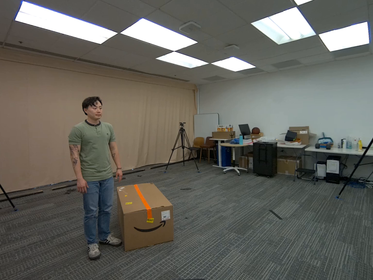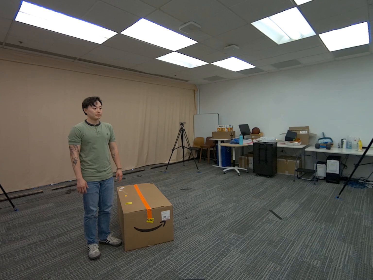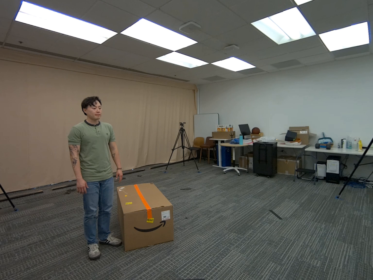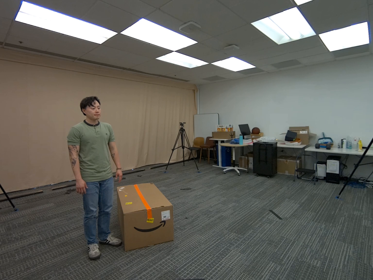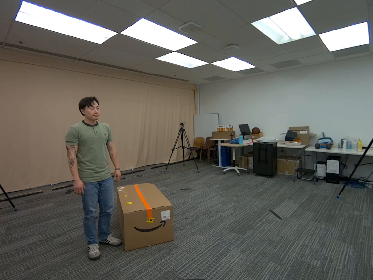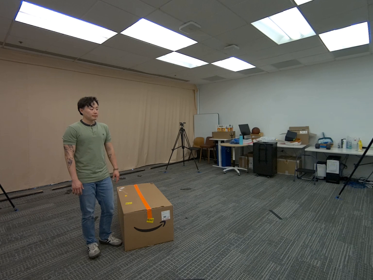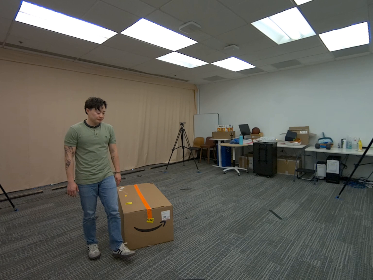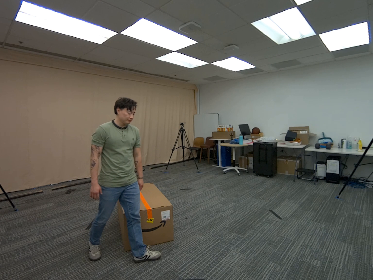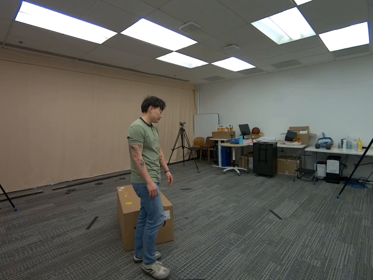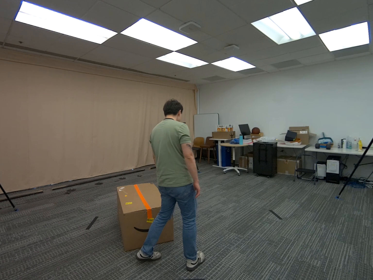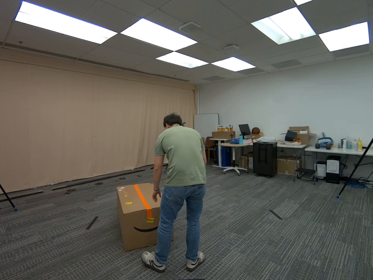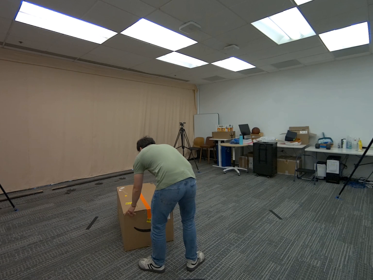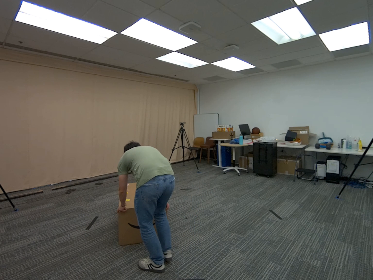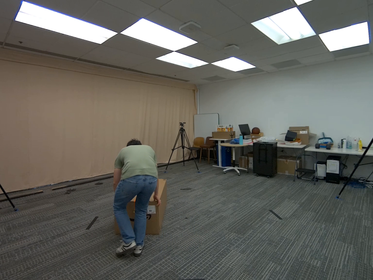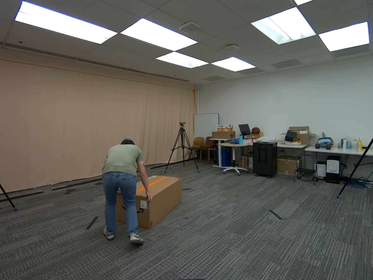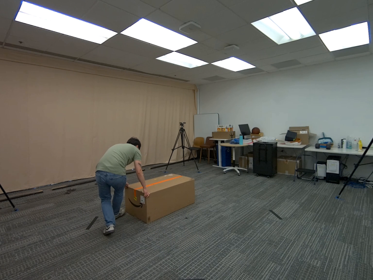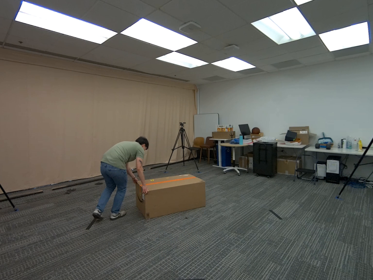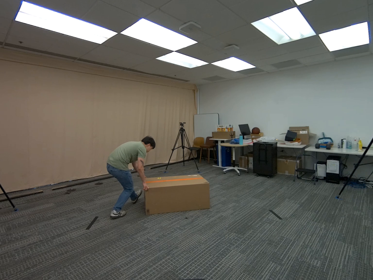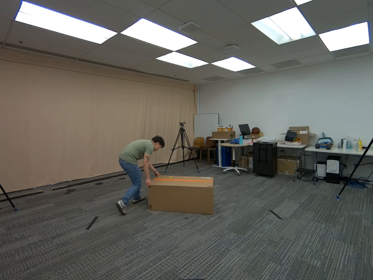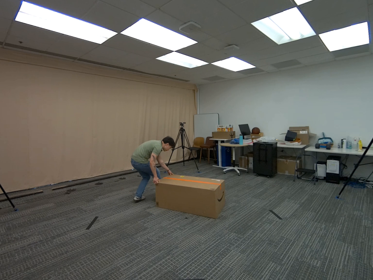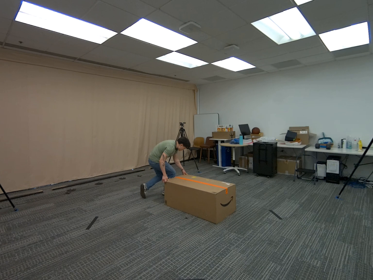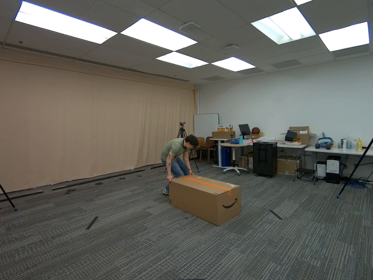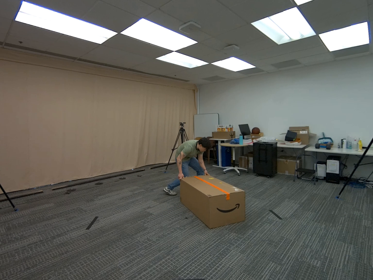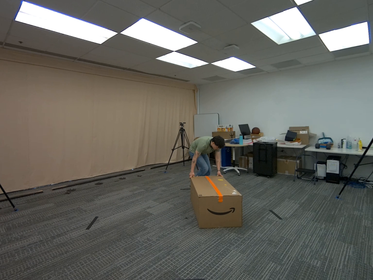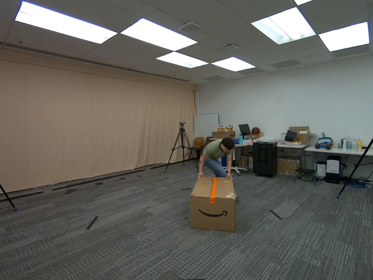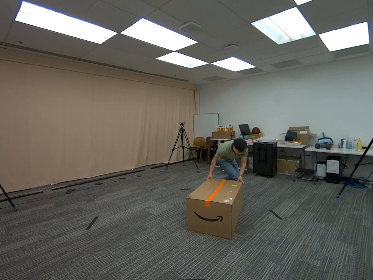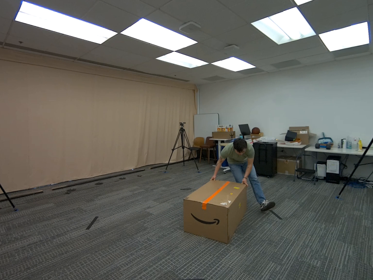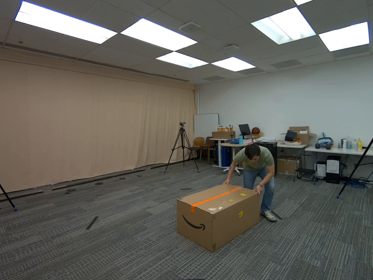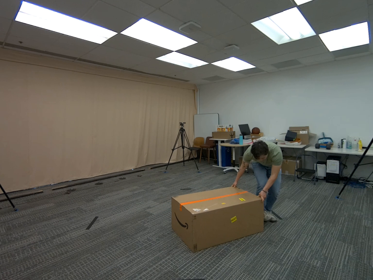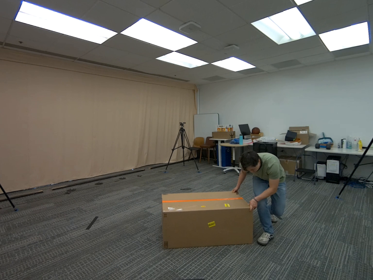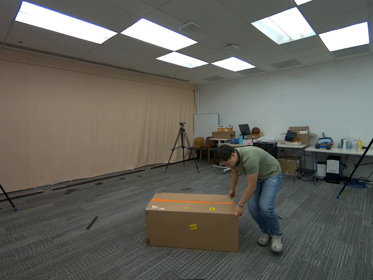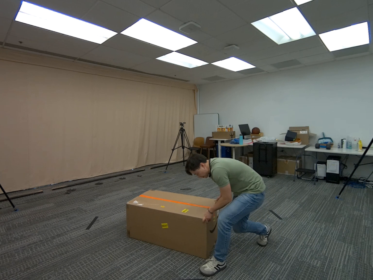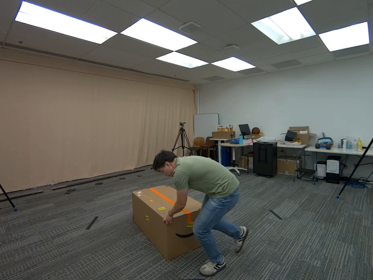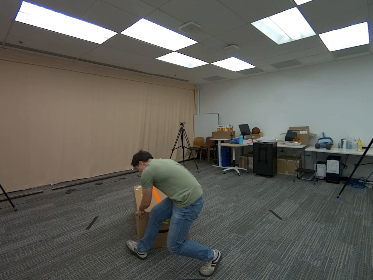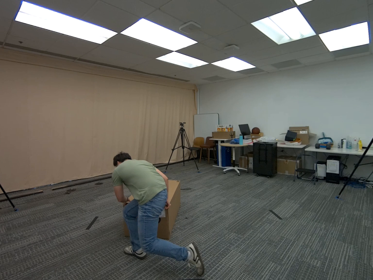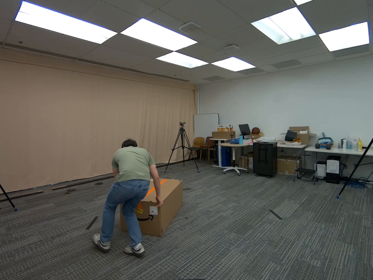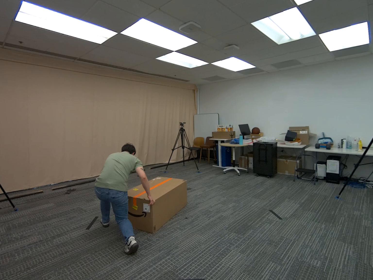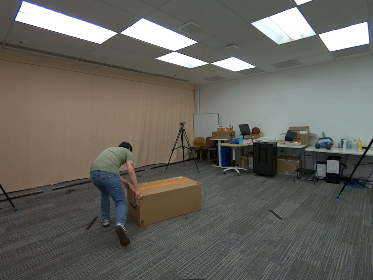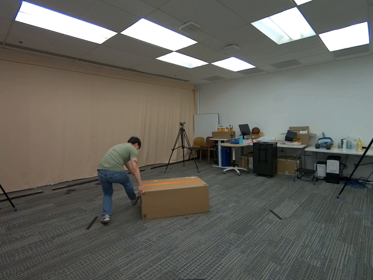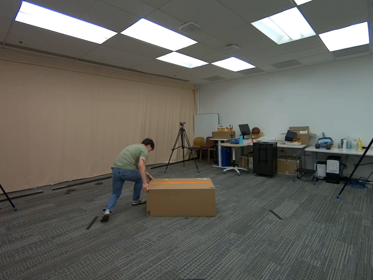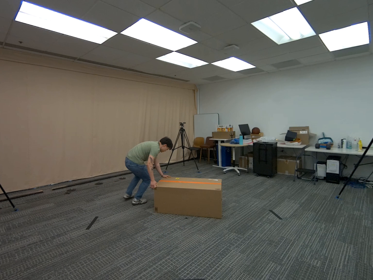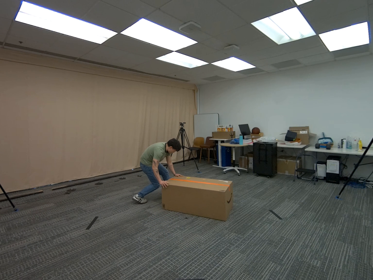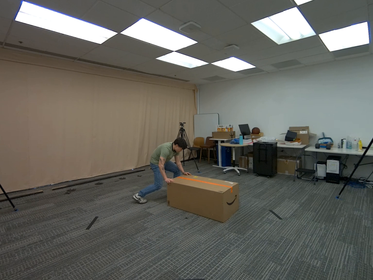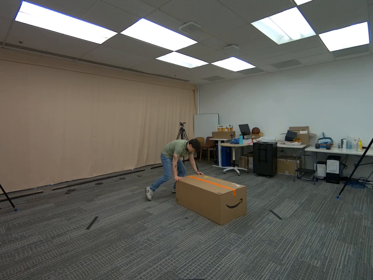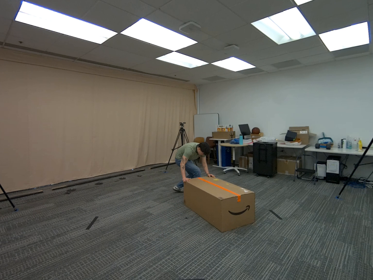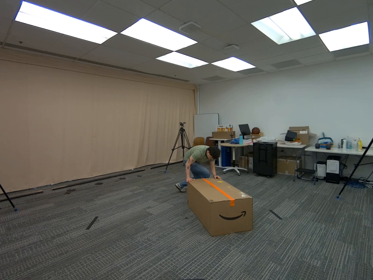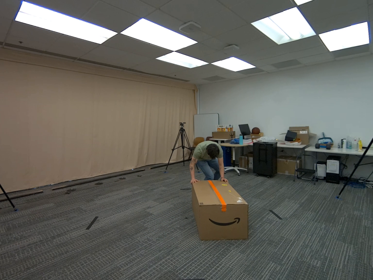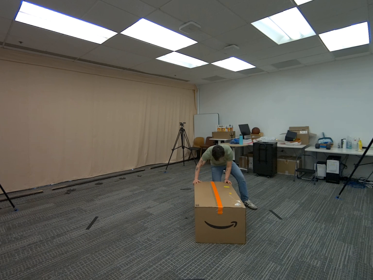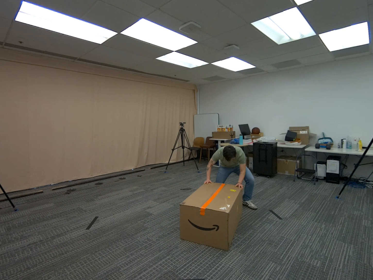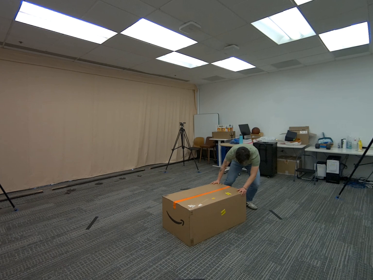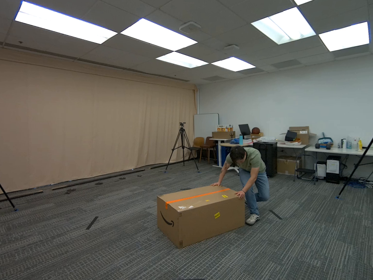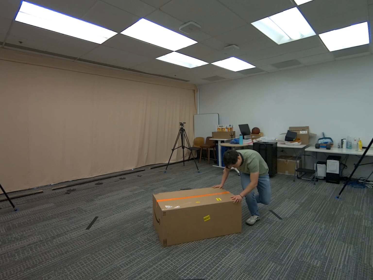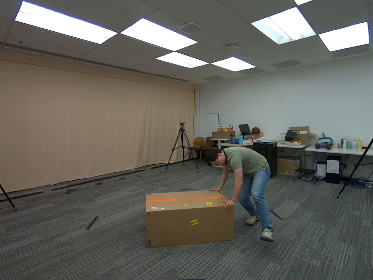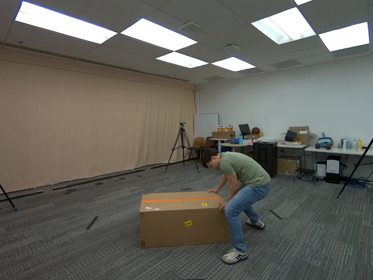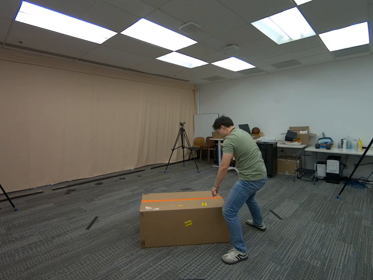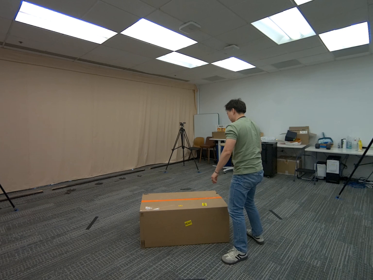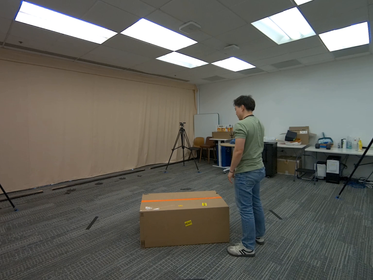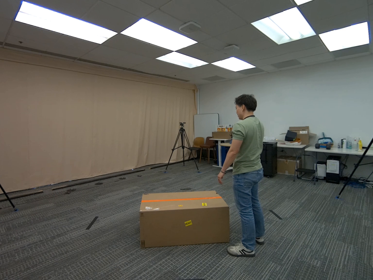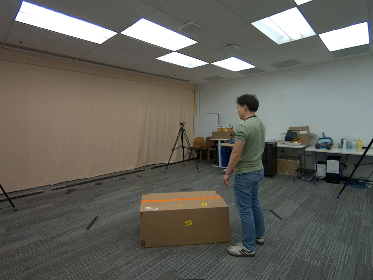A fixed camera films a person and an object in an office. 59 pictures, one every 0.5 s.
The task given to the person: Walk to the giant cardboard box and bend down slightly. Place both hands on the box and push it around within the bounding area. Continue pushing the box until you are finished.
